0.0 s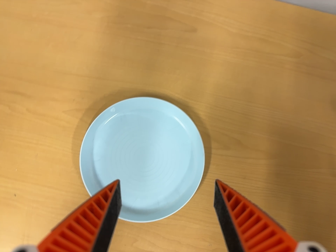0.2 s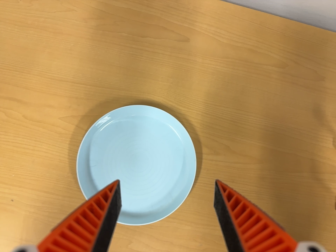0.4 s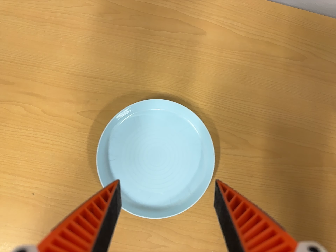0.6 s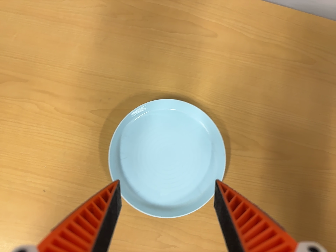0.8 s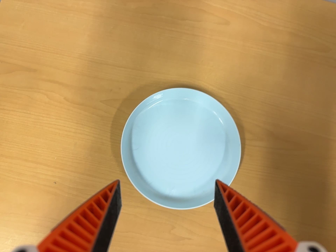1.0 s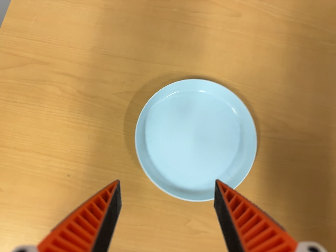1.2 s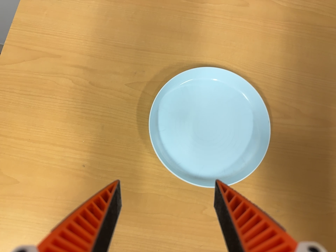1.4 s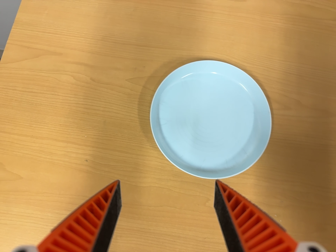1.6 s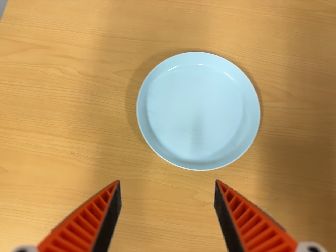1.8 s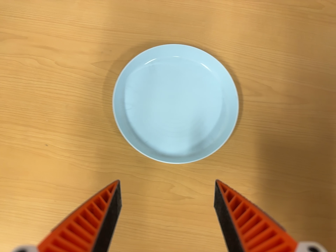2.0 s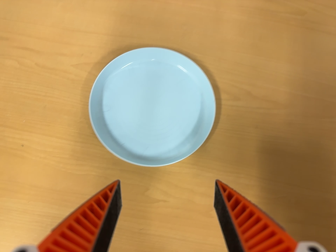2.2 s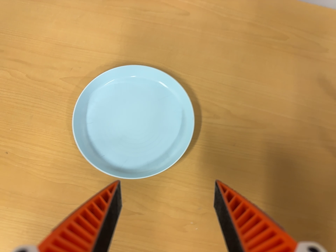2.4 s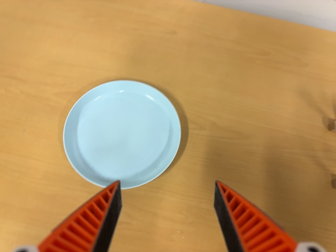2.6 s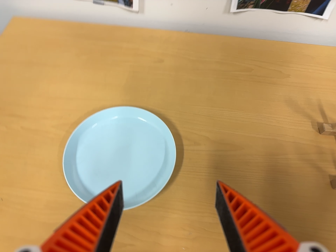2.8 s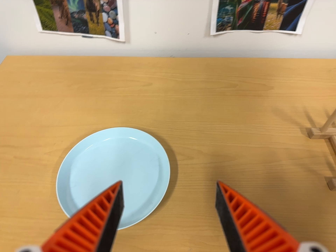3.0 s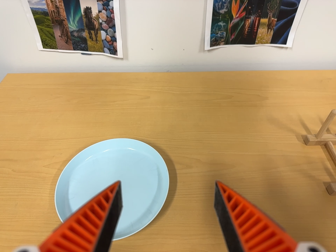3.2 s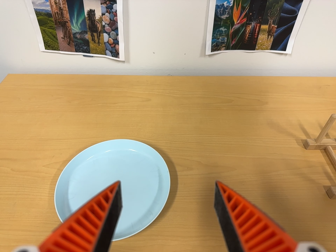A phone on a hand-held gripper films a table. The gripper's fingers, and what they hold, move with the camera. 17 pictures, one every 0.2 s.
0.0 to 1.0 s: The camera travels to its left, about 9 cm, so close, fixed things drift to the right.
1.0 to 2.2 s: The camera travels to its right and toward the bottom of its view, about 12 cm, so close, fixed things drift to the left.
2.2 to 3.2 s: The camera travels toward the bottom of its view and backward, about 10 cm. Its aim tips toward the top of its view by about 25 degrees, and the scene shifts downward. It rolls about its line of sight by about 10 degrees, and the scene rotates counterclockwise.
The film runs backward here.
